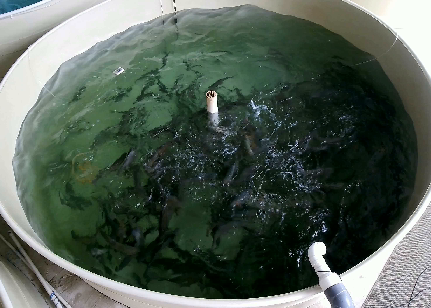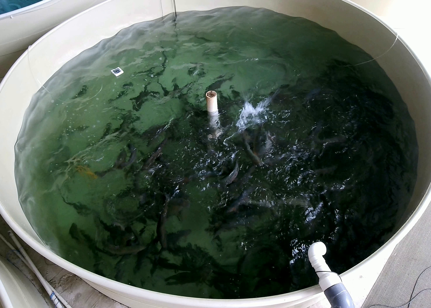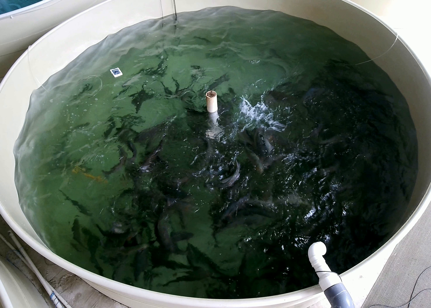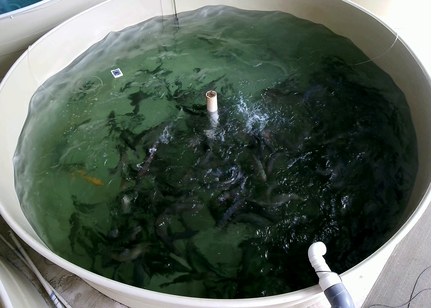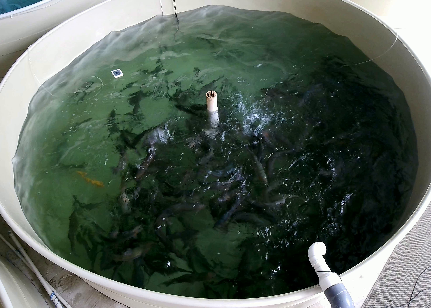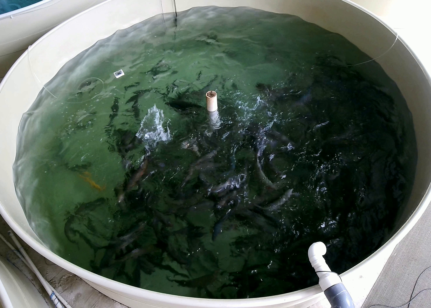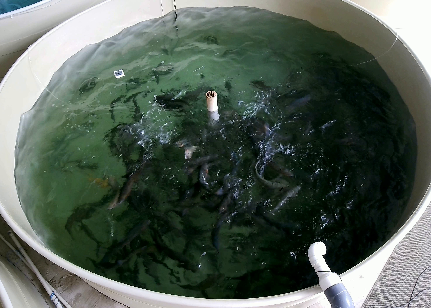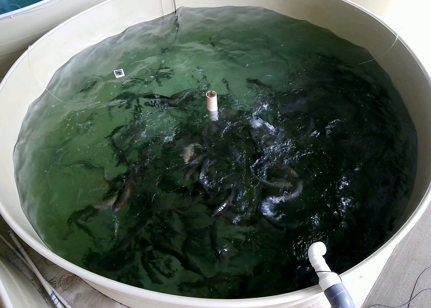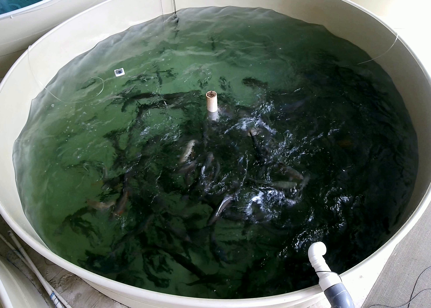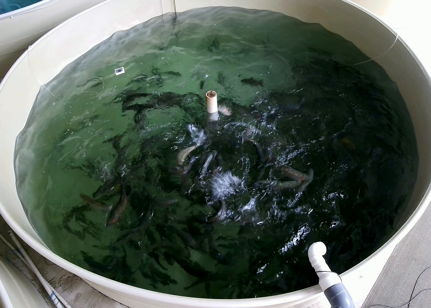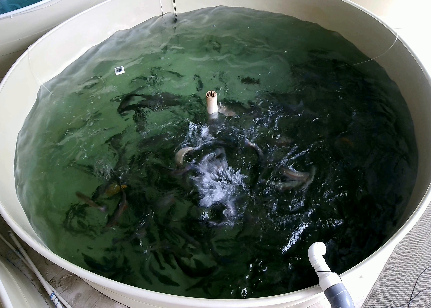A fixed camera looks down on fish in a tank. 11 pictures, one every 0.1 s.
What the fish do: Strong feeding.
